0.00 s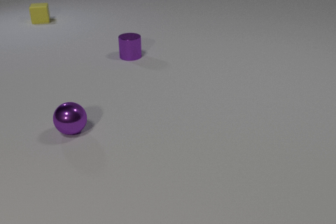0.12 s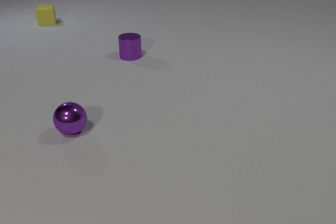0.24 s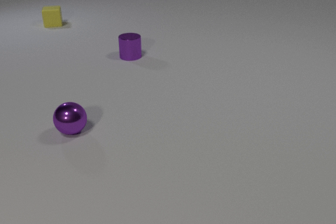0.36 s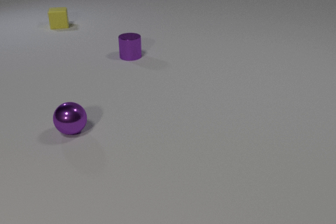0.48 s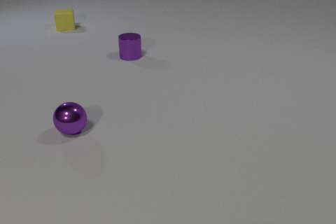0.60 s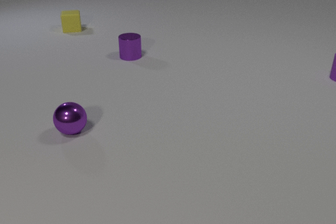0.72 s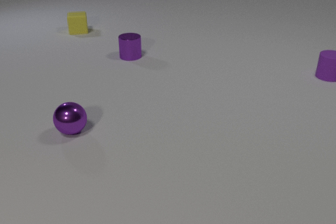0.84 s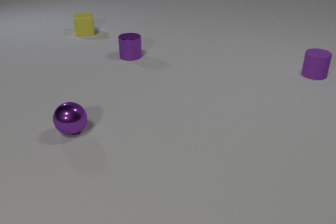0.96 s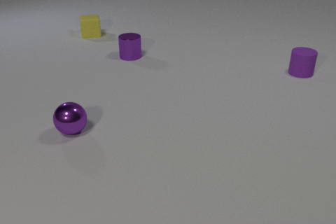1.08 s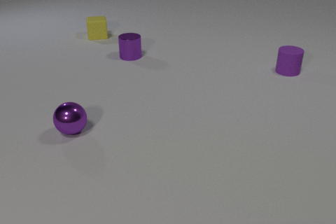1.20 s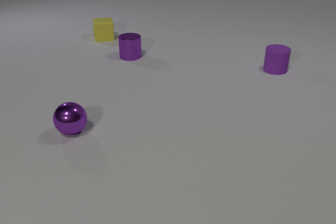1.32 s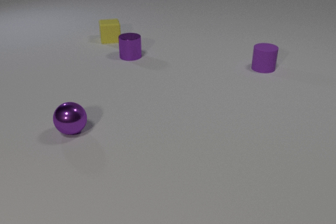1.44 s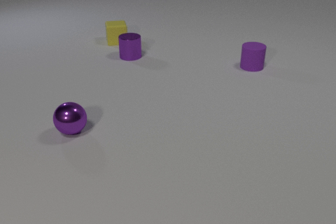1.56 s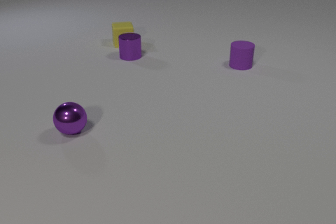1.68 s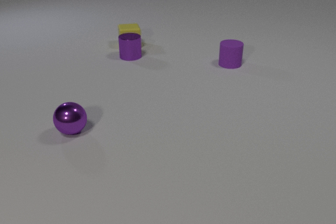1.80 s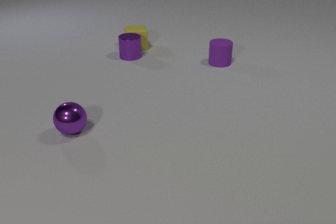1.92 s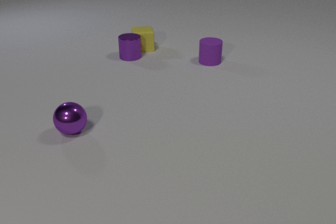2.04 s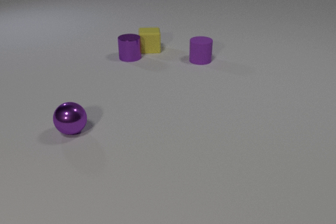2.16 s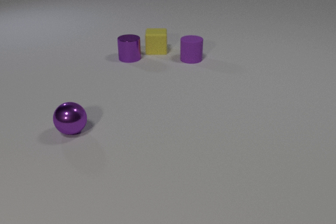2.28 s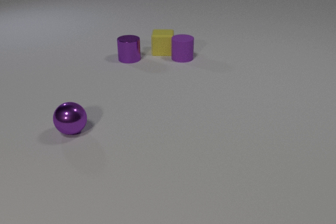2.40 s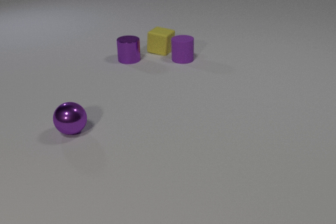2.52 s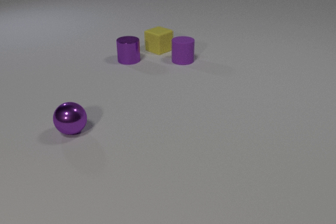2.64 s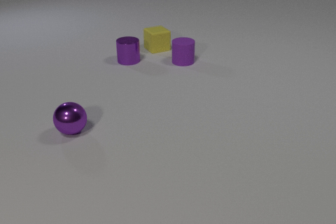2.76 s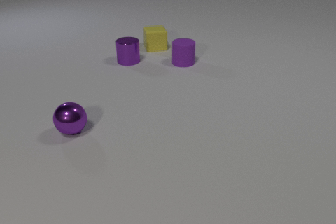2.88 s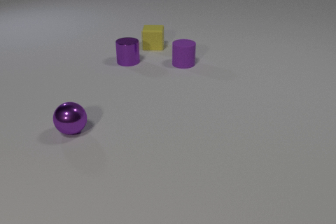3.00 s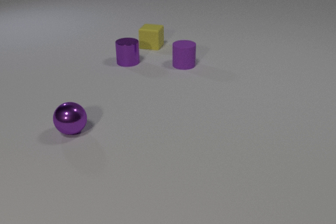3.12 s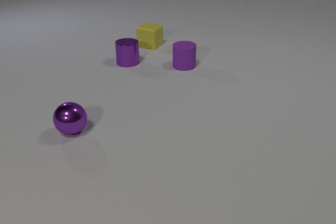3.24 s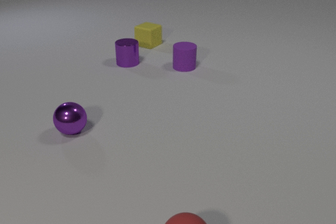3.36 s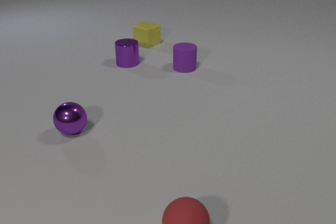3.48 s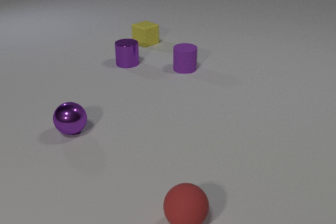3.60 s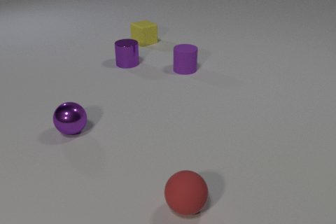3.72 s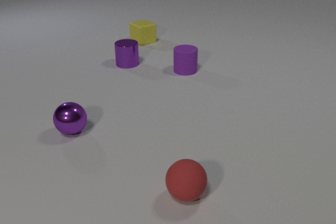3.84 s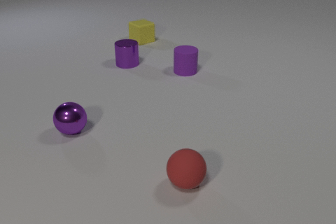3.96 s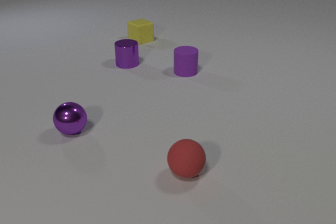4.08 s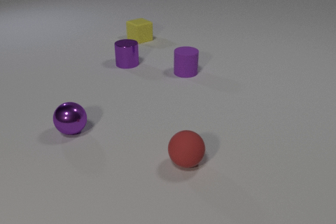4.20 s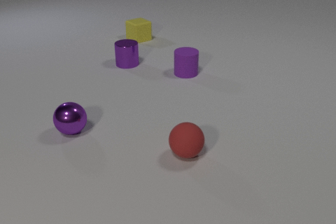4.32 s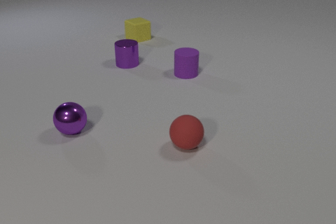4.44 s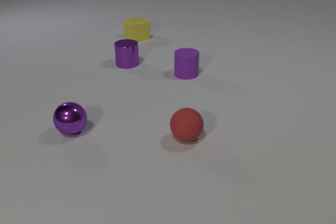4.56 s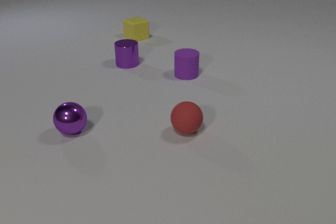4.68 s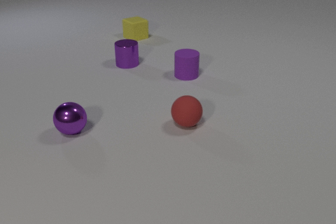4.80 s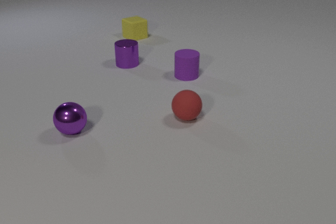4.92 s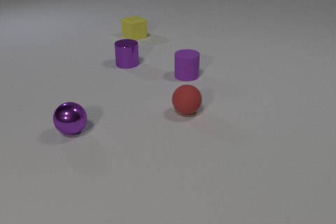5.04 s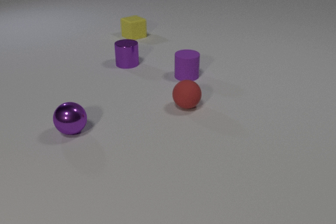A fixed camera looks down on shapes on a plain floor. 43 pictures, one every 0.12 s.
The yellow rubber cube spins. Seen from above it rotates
clockwise.
The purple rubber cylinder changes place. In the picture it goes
to the left.
0.00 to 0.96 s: The purple rubber cylinder comes in at the right edge, slides to the left. The yellow rubber cube slides toward the camera and to the right.
0.96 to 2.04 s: The purple rubber cylinder slides to the left. The yellow rubber cube slides to the right and toward the camera. The yellow rubber cube and the purple metal cylinder collide.
2.04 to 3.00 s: The purple rubber cylinder slides to the left and toward the camera. The yellow rubber cube slides away from the camera, spins clockwise seen from above by about 105 degrees, its near face sliding to the left. The purple metal cylinder slides toward the camera. The purple rubber cylinder and the yellow rubber cube collide.
3.00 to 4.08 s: The purple rubber cylinder slides toward the camera. The yellow rubber cube slides away from the camera and to the left, spins clockwise seen from above by about 45 degrees, its near face sliding to the left. The purple metal cylinder slides toward the camera. The red rubber sphere comes in at the bottom edge, rolls away from the camera.
4.08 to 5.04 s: The purple rubber cylinder slides toward the camera. The yellow rubber cube slides away from the camera and to the left. The red rubber sphere rolls away from the camera.
Are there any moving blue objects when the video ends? no.
What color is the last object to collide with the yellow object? purple.
What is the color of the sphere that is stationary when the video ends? purple.
